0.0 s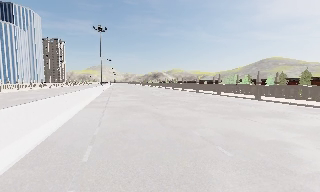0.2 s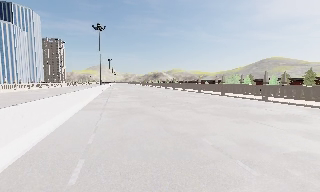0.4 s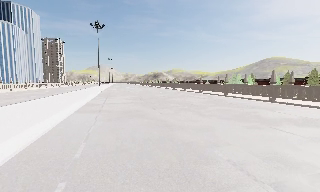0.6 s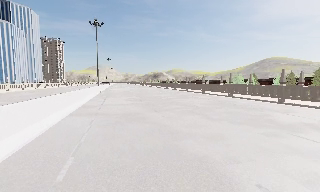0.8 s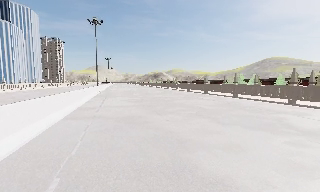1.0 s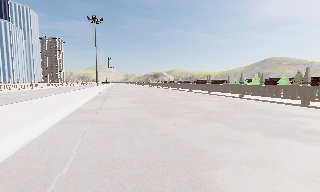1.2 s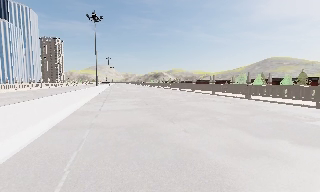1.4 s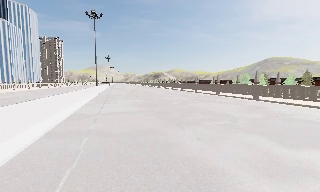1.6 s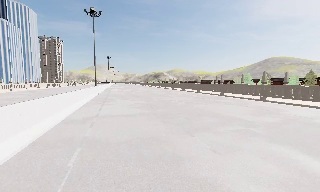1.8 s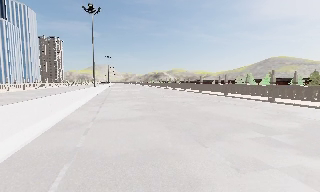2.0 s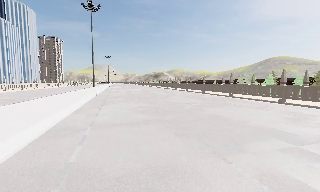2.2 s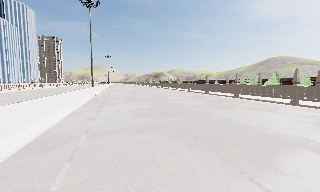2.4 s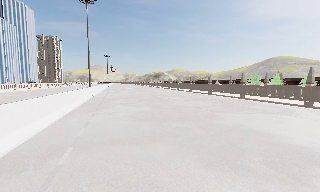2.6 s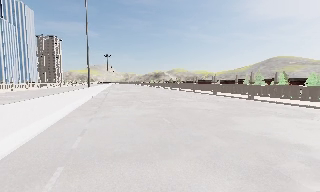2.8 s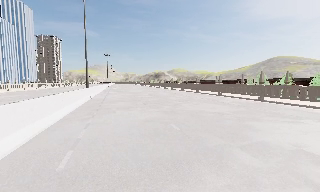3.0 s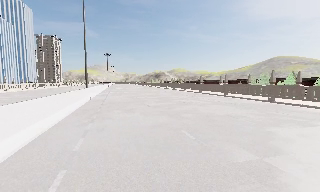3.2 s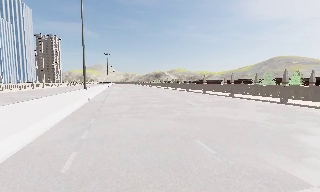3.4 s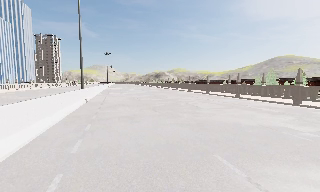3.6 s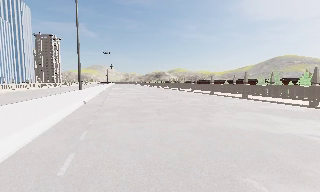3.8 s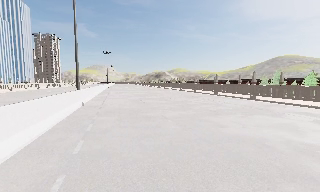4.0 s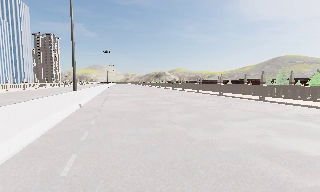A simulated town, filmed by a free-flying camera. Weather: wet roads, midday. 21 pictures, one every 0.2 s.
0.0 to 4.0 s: The camera travels forward, about 19 m, so what stands in front looms larger.
The film runs forward here.
